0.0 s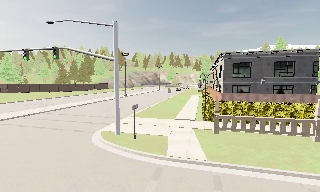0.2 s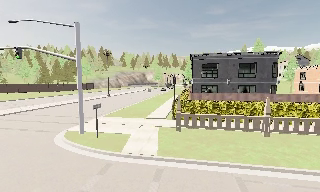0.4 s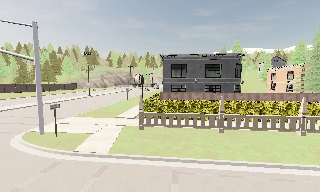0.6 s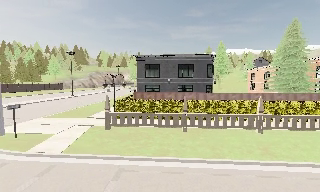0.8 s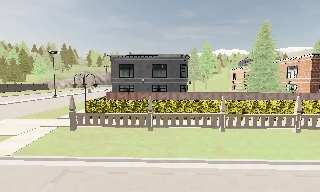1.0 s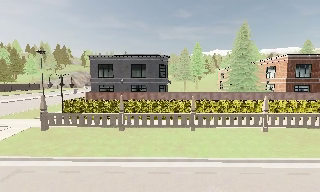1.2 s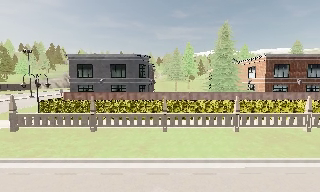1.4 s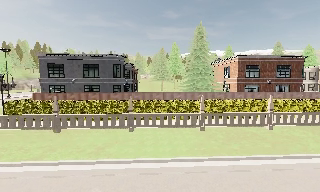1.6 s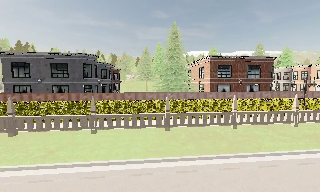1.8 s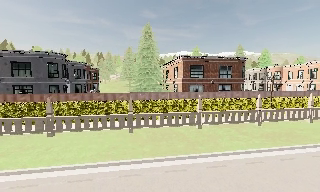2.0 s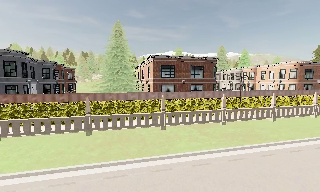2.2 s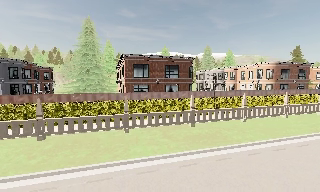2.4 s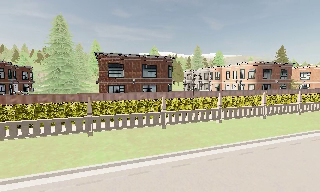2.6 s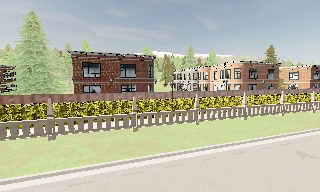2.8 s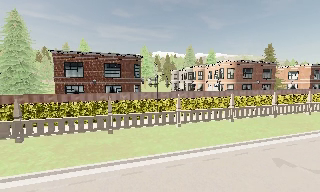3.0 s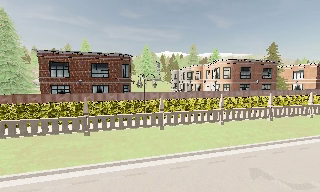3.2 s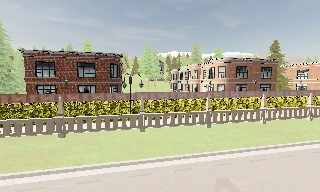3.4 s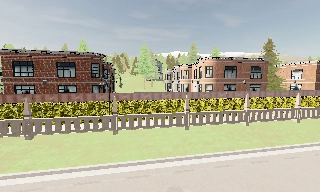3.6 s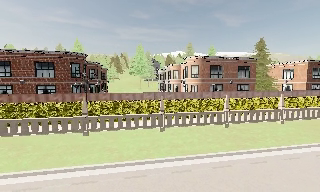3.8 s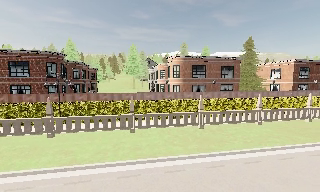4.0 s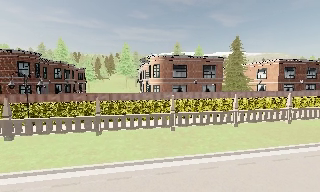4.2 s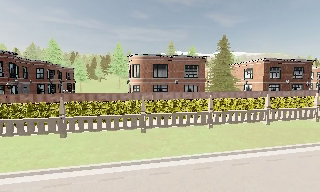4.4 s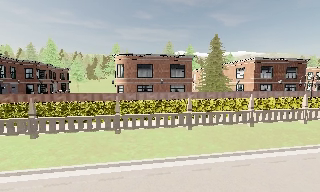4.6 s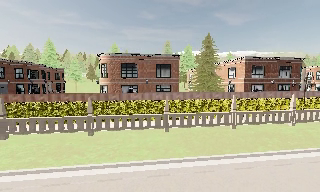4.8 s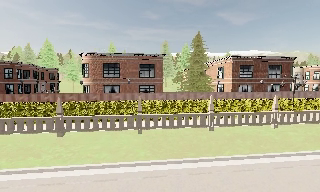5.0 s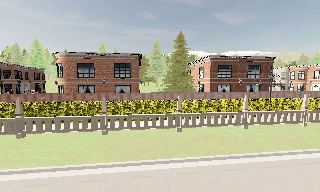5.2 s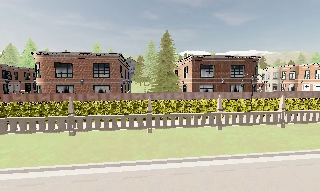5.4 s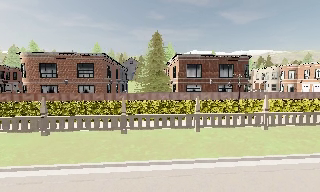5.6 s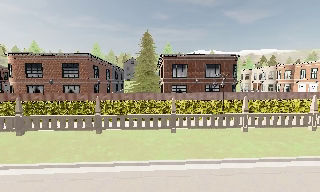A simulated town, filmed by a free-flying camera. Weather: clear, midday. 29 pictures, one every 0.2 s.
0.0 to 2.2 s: The scene slides to the left, as the camera pans about 30 degrees to its right. It travels to its right, about 25 m, so close, fixed things drift to the left.
2.2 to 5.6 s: The camera pans to its left, which is counterclockwise from overhead, by about 15 degrees. It travels to its right, about 40 m, so close, fixed things drift to the left.
The film runs backward here.
